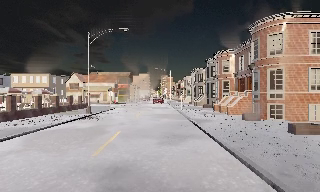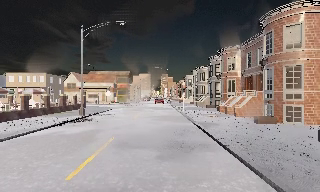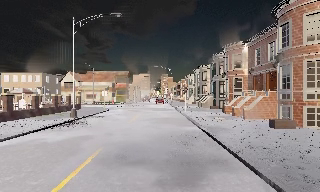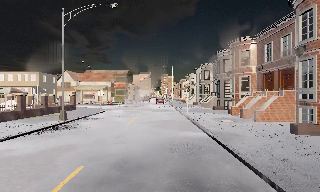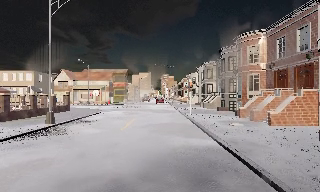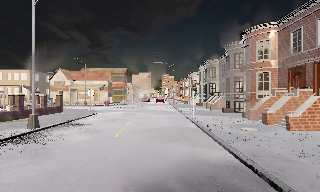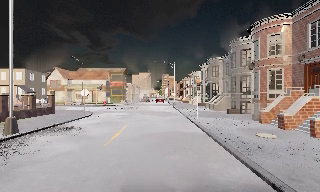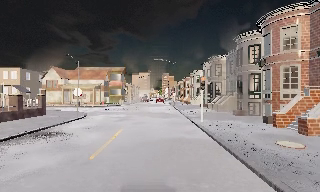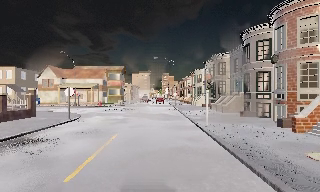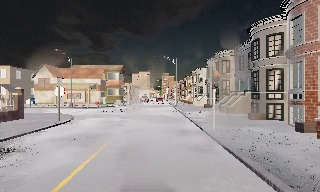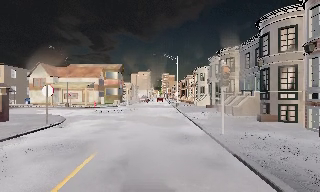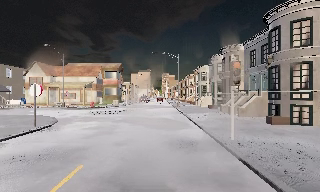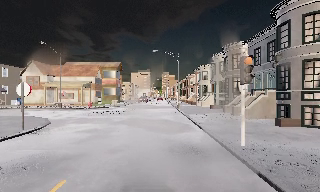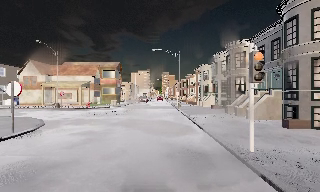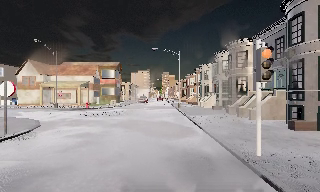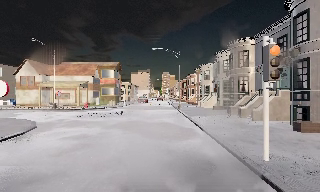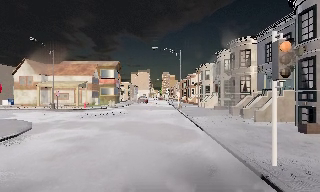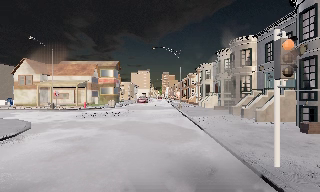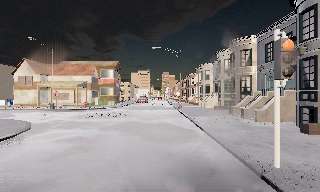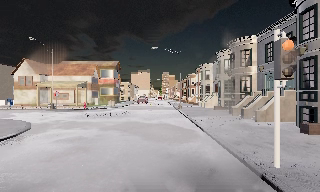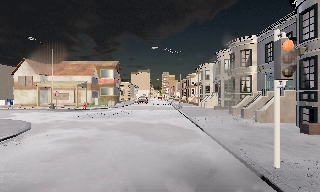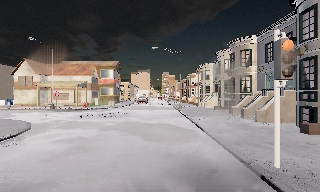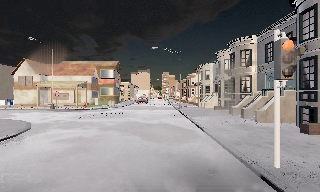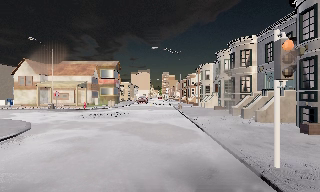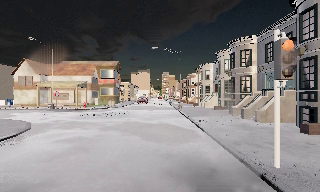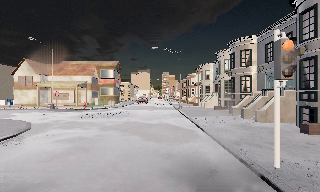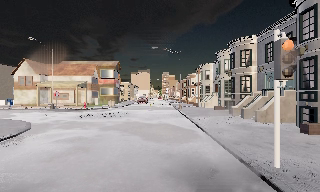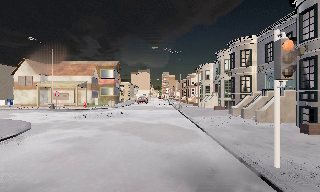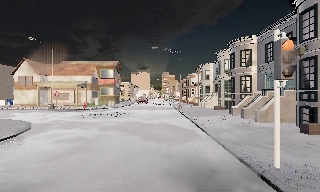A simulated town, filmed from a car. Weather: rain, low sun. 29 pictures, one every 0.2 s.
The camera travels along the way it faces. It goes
forward.
0.0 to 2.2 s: The camera travels forward, about 13 m, so what stands in front looms larger.
2.2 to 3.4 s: The camera travels forward, about 2 m, so what stands in front looms larger. It loses speed.
3.4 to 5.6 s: The camera keeps its place and its aim.
The film runs forward here.
